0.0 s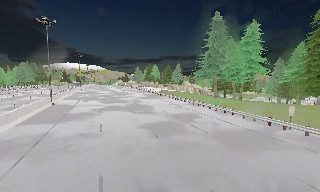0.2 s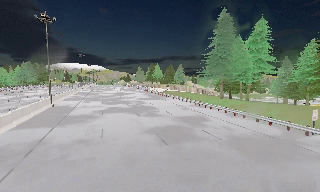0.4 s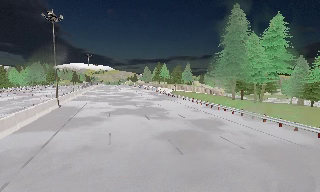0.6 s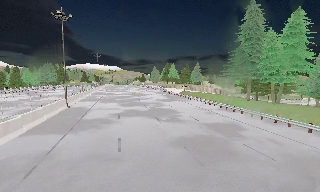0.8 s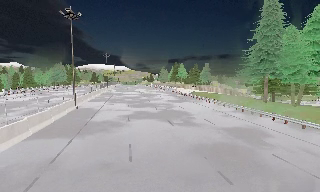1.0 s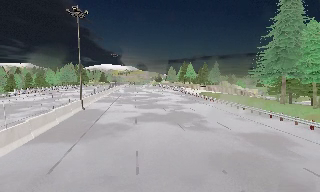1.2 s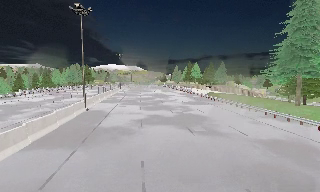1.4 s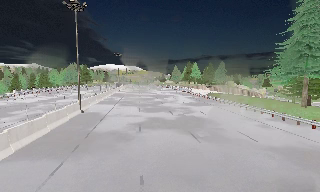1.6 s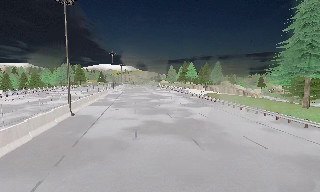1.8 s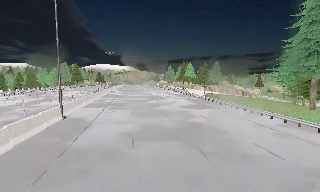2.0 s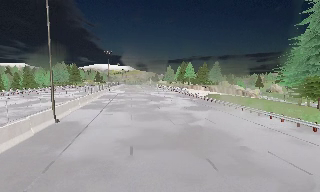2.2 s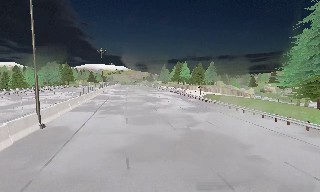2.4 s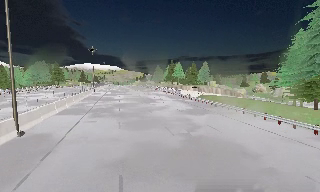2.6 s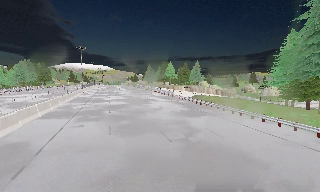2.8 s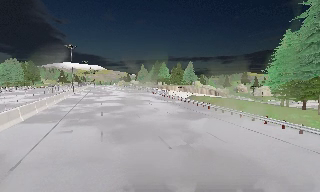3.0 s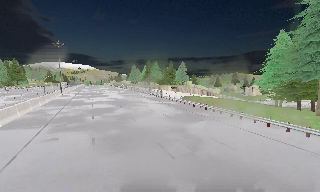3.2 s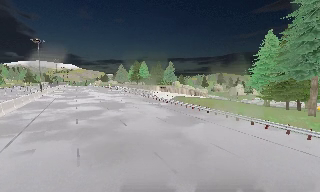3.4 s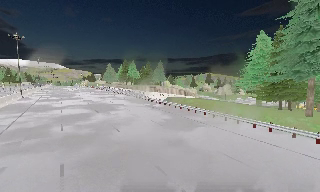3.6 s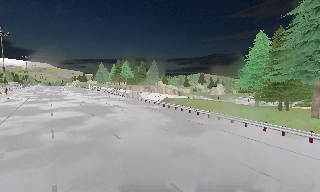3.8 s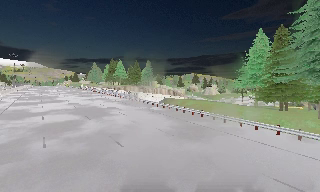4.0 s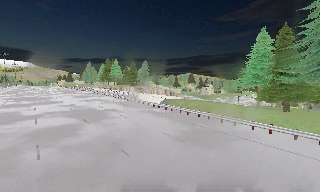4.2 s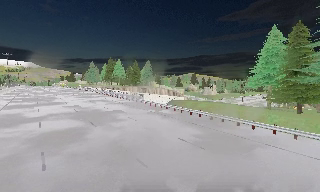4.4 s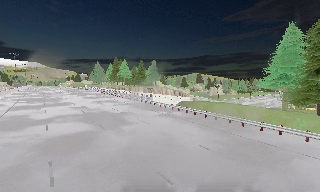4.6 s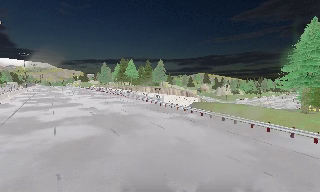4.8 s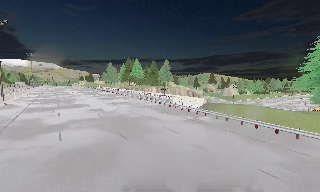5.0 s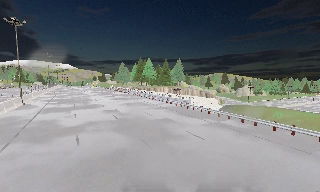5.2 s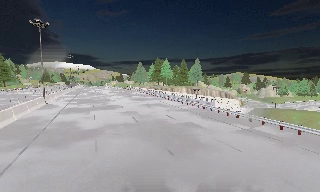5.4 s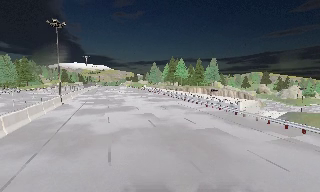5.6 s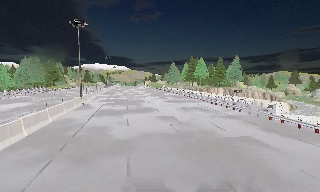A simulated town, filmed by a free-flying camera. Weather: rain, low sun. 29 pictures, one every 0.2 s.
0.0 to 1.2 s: The camera pans to its left, which is counterclockwise from overhead, by about 15 degrees. It travels forward, about 7 m, so what stands in front looms larger.
1.2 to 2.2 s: The camera travels forward, about 6 m, so what stands in front looms larger.
2.2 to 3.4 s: The camera pans to its right, which is clockwise from overhead, by about 20 degrees. It travels forward, about 8 m, so what stands in front looms larger.
3.4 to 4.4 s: The camera travels forward and to its left, about 7 m, so what stands in front looms larger.
4.4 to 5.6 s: The camera pans to its left, which is counterclockwise from overhead, by about 25 degrees. It travels forward and to its left, about 8 m, so what stands in front looms larger.
The film runs forward here.
